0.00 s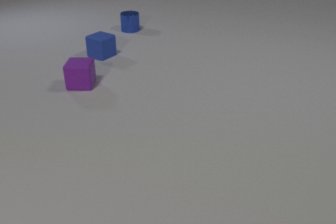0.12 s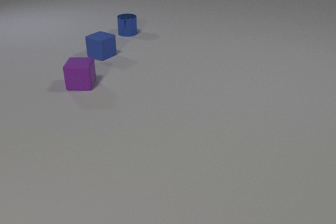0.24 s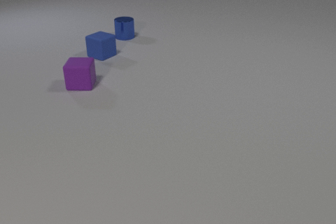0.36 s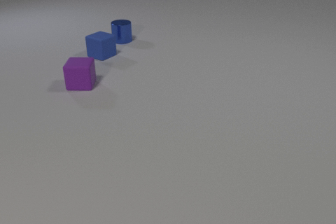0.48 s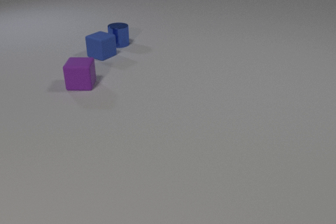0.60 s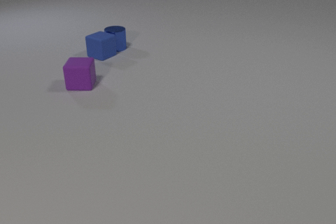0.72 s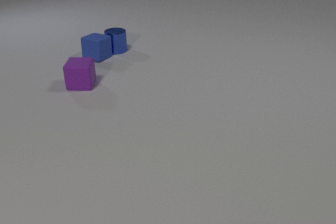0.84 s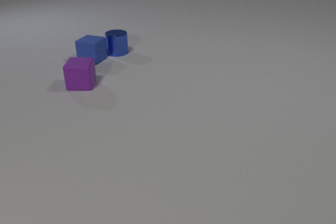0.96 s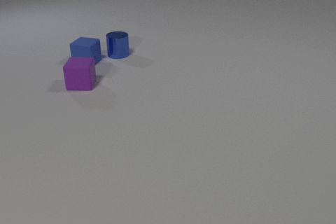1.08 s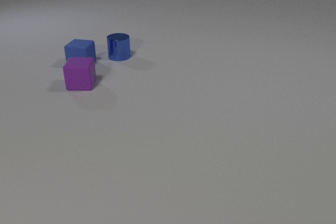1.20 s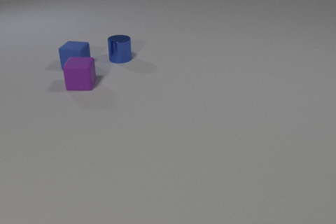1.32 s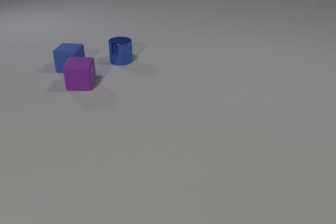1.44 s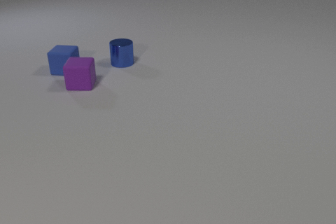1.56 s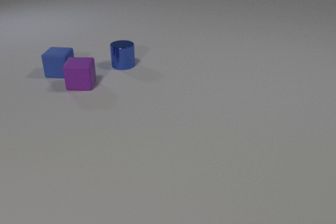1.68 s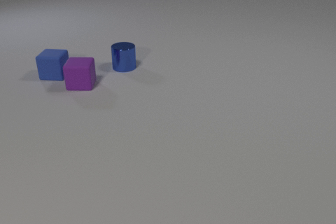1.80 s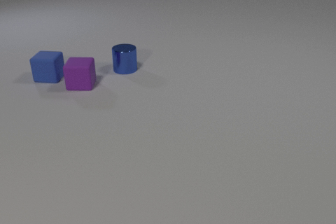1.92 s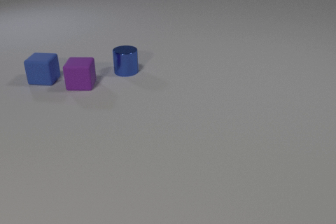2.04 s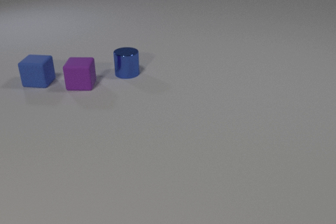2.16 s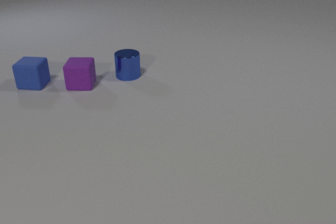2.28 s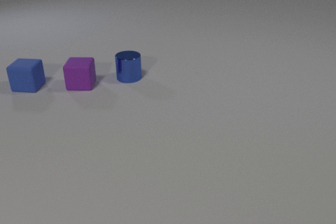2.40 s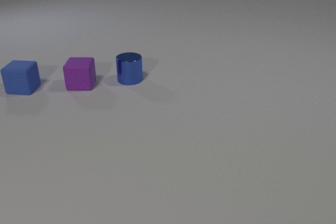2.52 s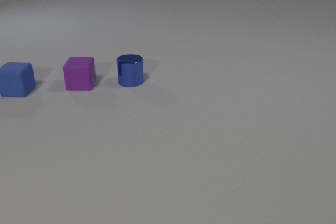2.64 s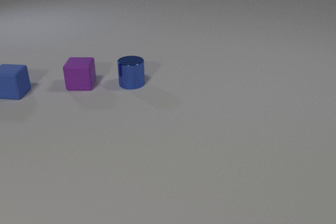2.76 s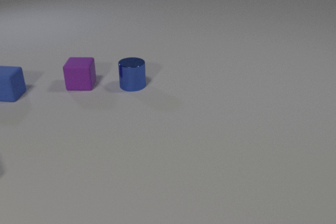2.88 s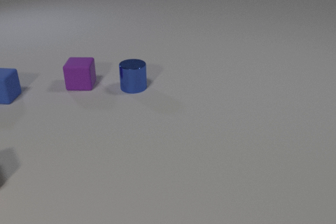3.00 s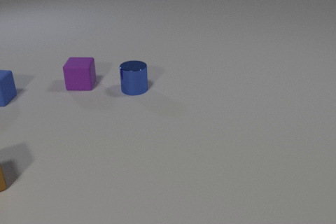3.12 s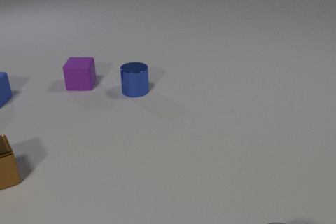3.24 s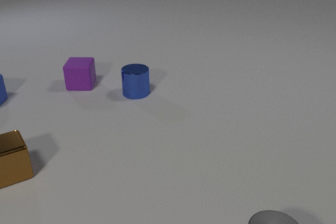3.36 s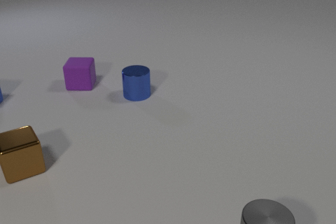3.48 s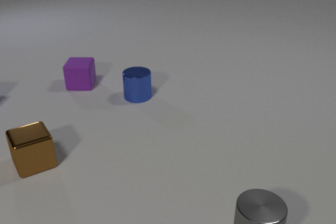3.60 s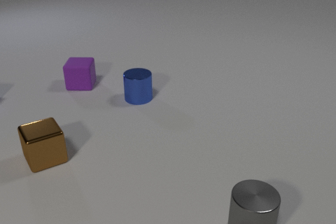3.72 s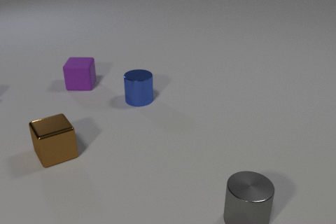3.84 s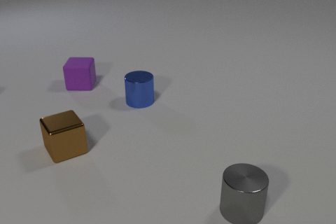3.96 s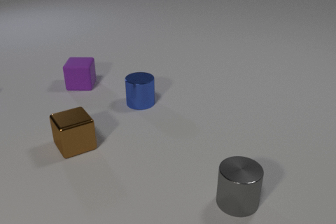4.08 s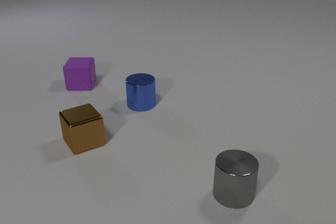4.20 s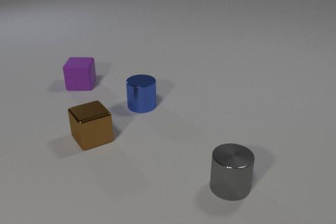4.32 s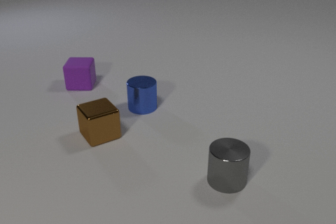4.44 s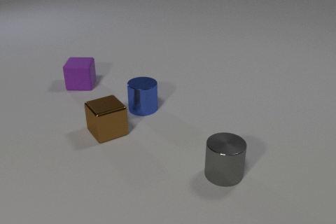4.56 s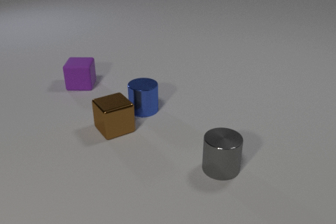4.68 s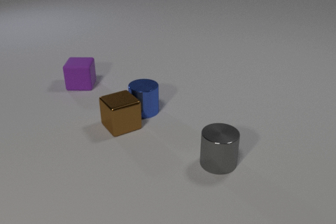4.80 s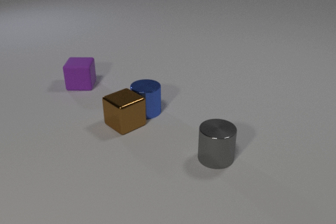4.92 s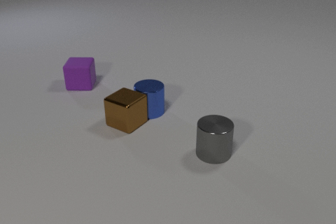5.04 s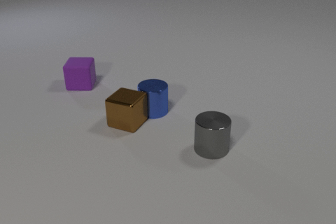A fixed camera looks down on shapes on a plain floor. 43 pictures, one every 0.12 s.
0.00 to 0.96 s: The blue metal cylinder slides toward the camera. The blue rubber cube slides to the left and toward the camera. The blue metal cylinder and the blue rubber cube collide.
0.96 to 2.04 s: The blue metal cylinder slides toward the camera. The blue rubber cube slides to the left and toward the camera.
2.04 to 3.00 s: The blue metal cylinder slides toward the camera. The blue rubber cube slides to the left and toward the camera. The brown metal cube comes in at the left edge.
3.00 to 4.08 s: The blue metal cylinder slides toward the camera. The blue rubber cube slides to the left and toward the camera, leaves at the left edge. The brown metal cube slides to the right and away from the camera. The gray metal cylinder comes in at the bottom edge, slides away from the camera and to the left.
4.08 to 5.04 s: The blue metal cylinder slides toward the camera and to the right. The brown metal cube slides to the right and away from the camera, spins counterclockwise seen from above by about 30 degrees, its near face sliding to the right. The gray metal cylinder slides away from the camera. The blue metal cylinder and the brown metal cube collide.
Are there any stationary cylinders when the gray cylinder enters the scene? no.
What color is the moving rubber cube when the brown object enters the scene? blue.
How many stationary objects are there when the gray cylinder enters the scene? 1.
